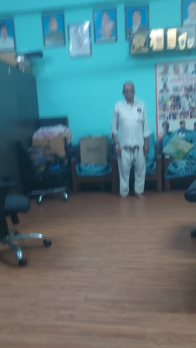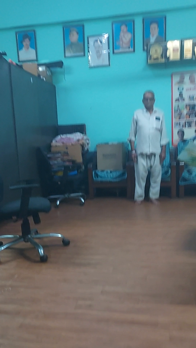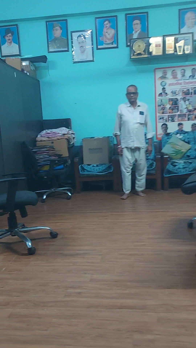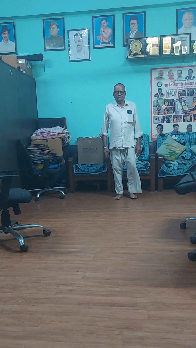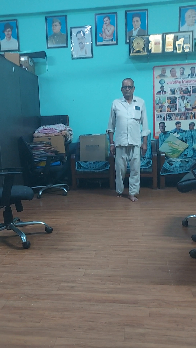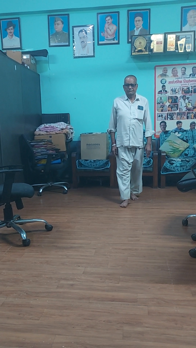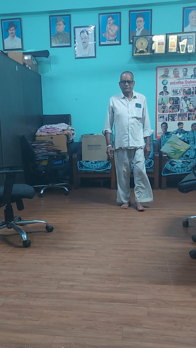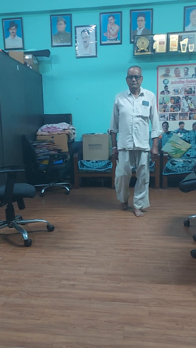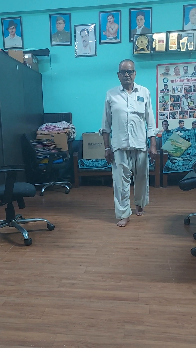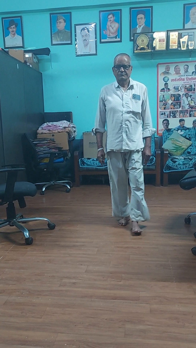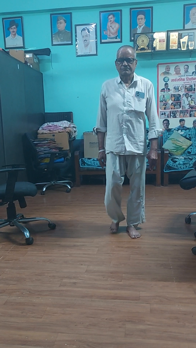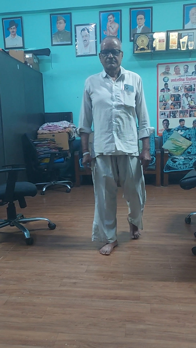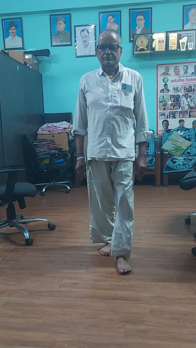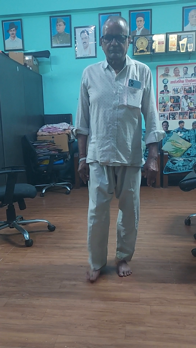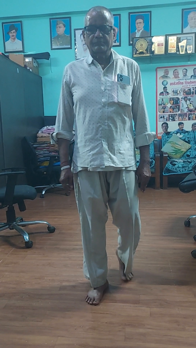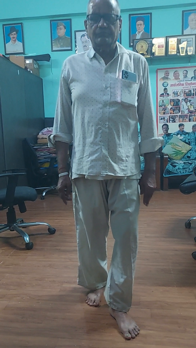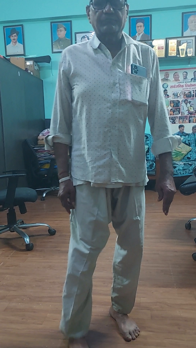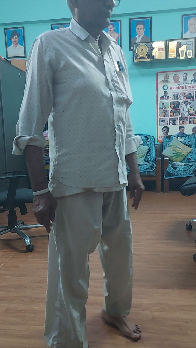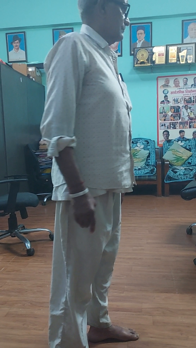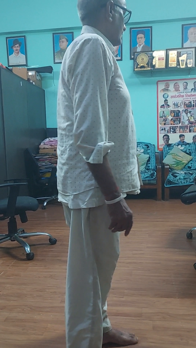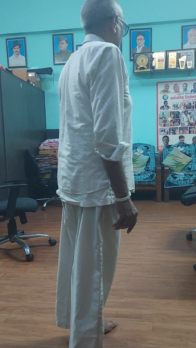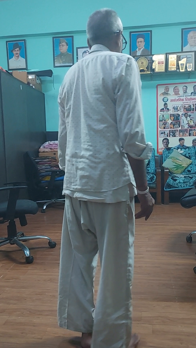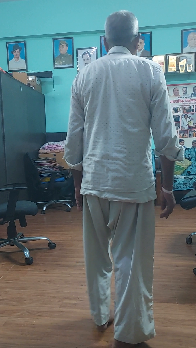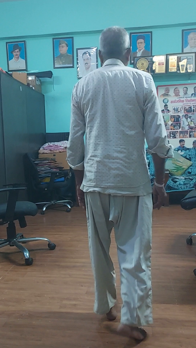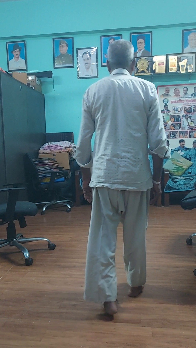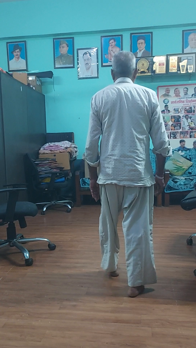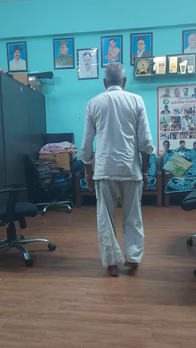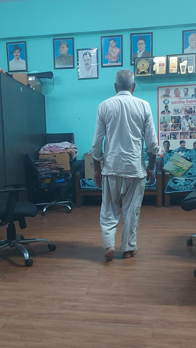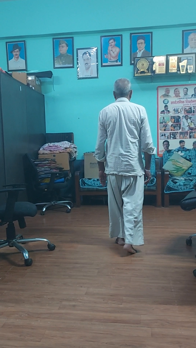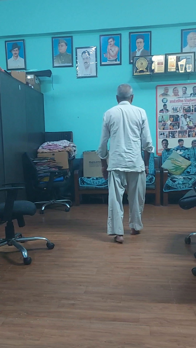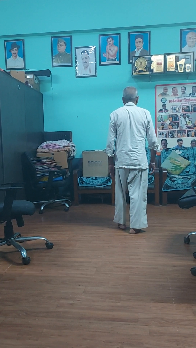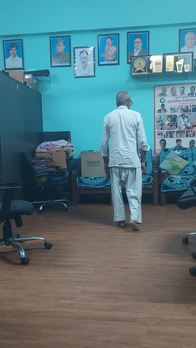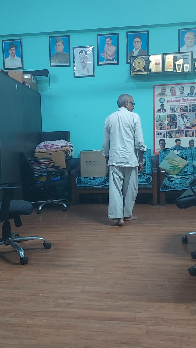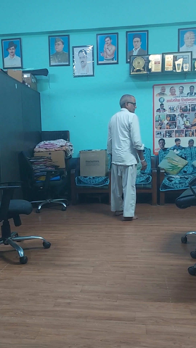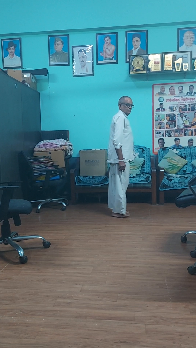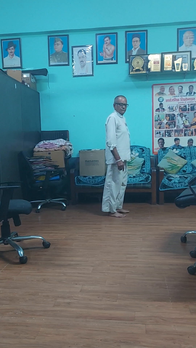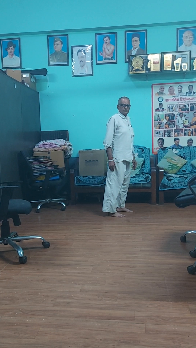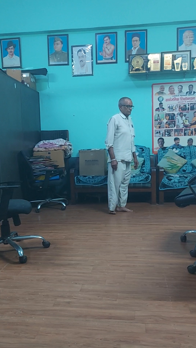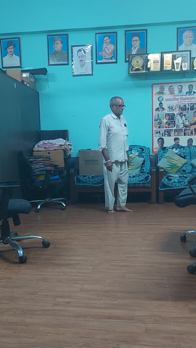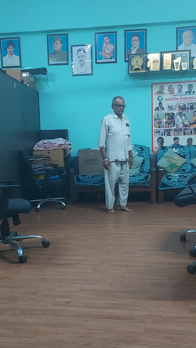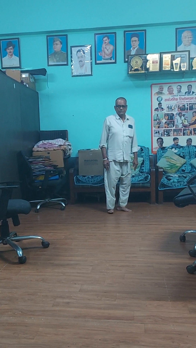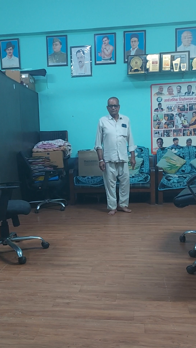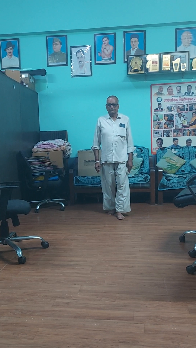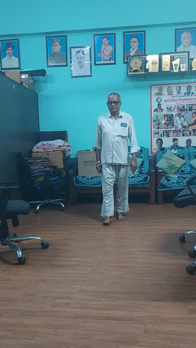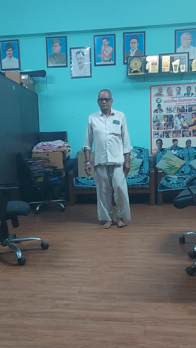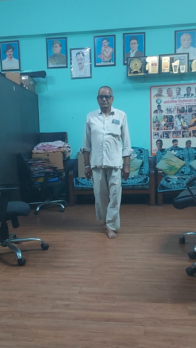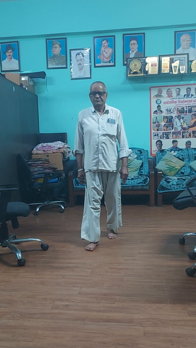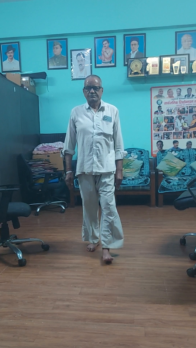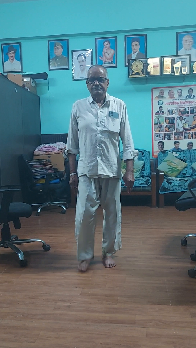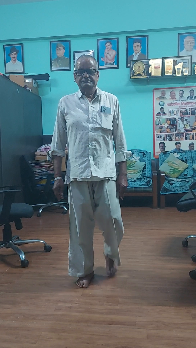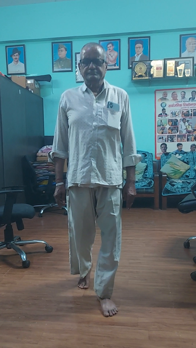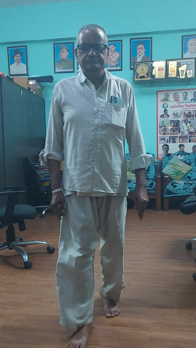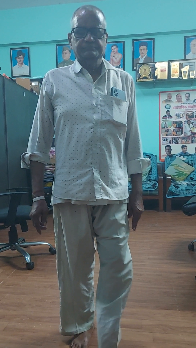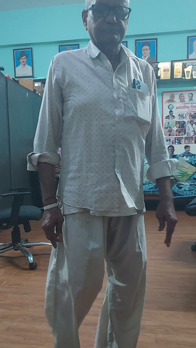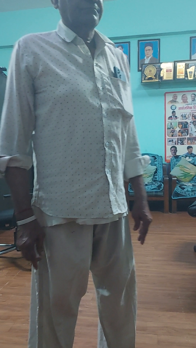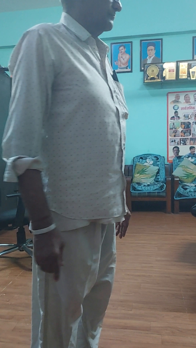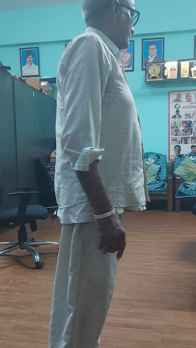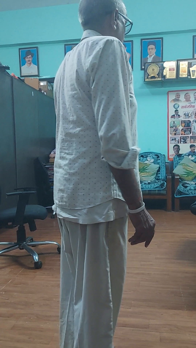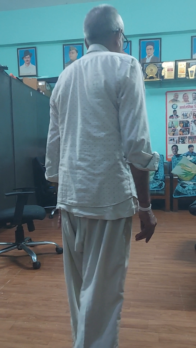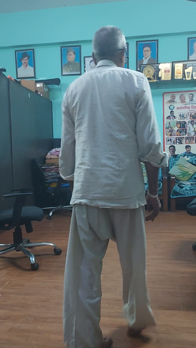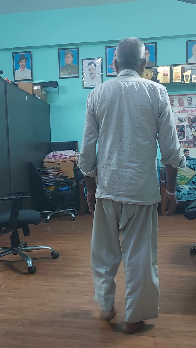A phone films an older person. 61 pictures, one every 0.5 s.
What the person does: Walking.
